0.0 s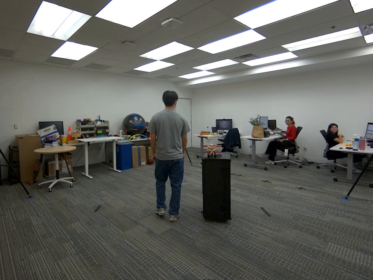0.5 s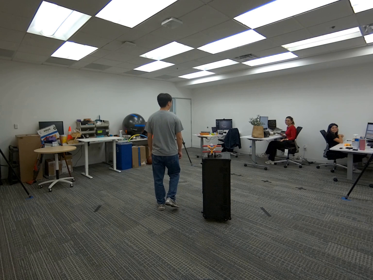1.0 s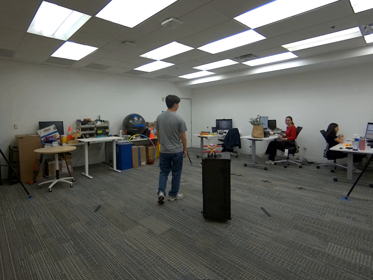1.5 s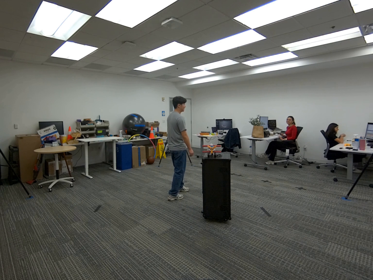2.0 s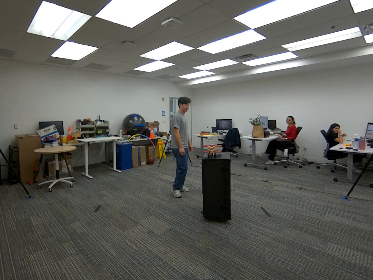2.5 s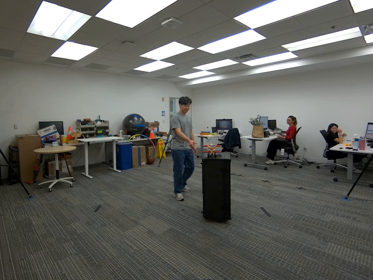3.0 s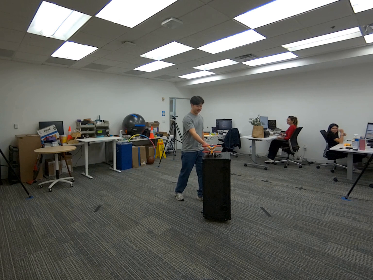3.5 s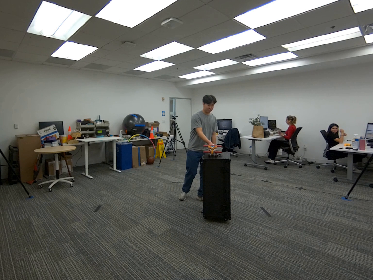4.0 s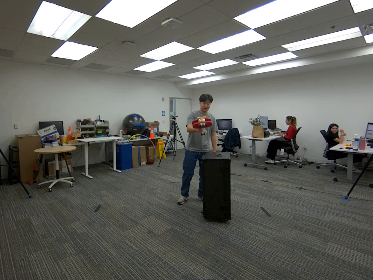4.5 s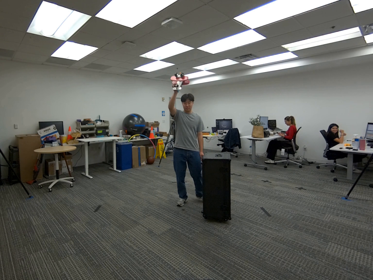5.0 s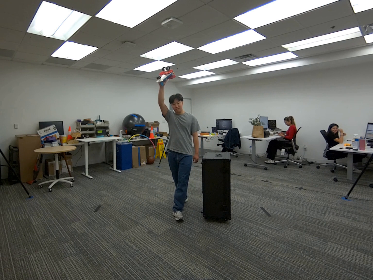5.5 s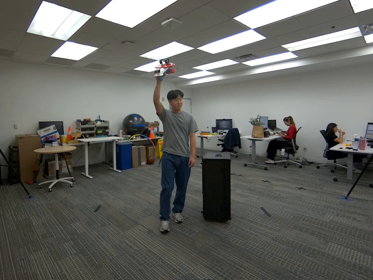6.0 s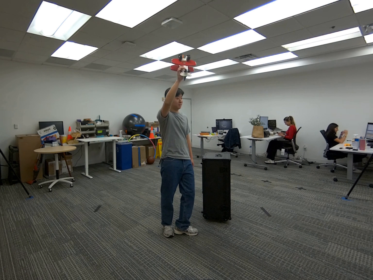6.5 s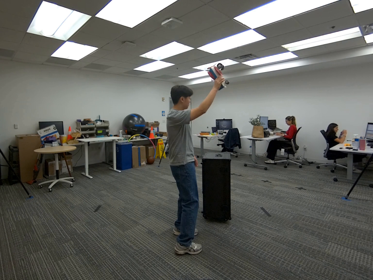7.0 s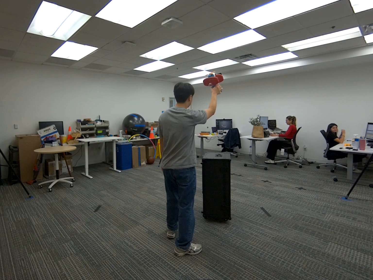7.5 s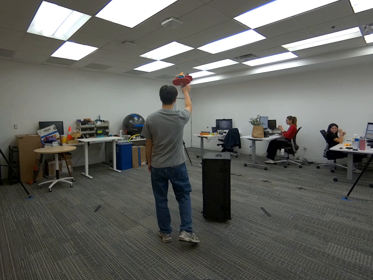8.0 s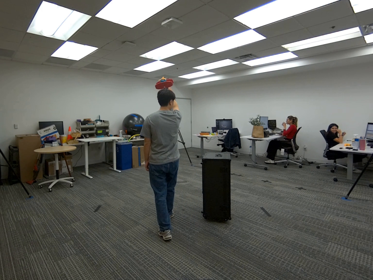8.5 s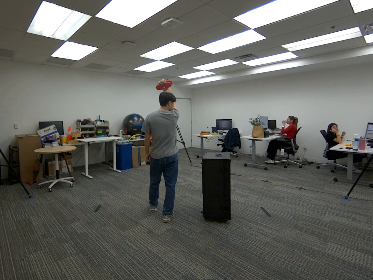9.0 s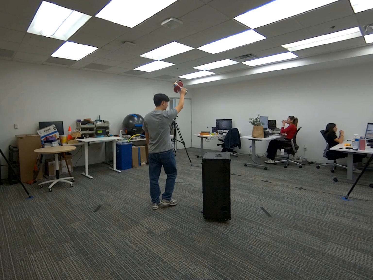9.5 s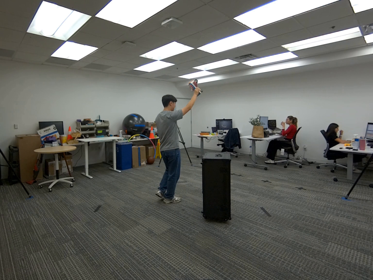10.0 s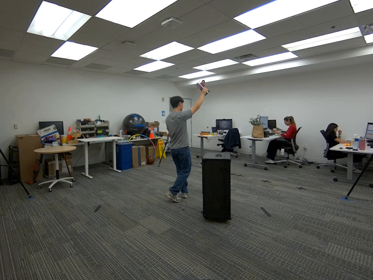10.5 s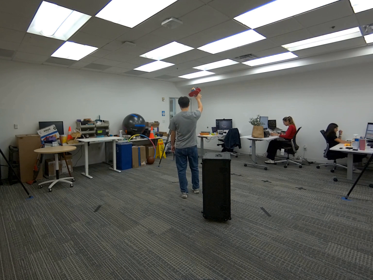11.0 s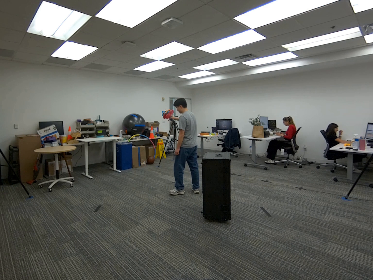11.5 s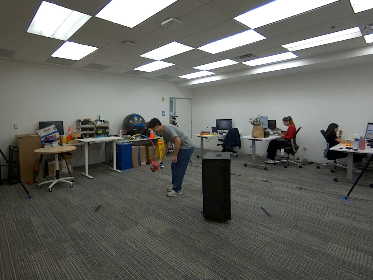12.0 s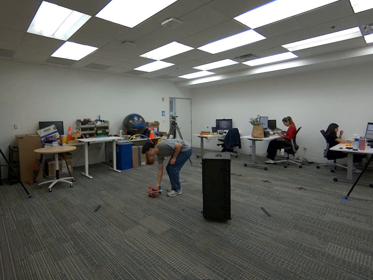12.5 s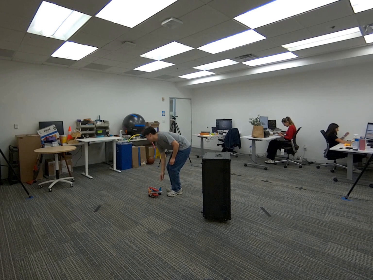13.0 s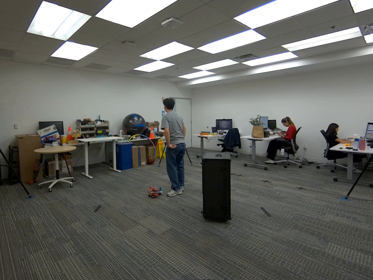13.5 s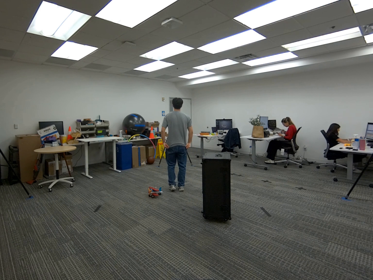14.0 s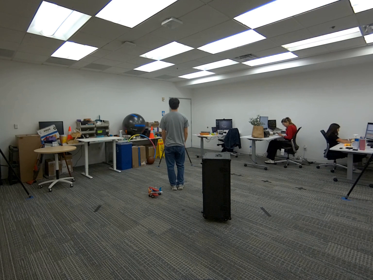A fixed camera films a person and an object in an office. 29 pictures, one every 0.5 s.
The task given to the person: Walk to the toy airplane on the g1 box, pick it up with your right hand, hold it in the air, walk around and place the airplane on the ground.
